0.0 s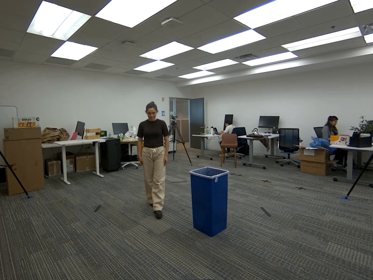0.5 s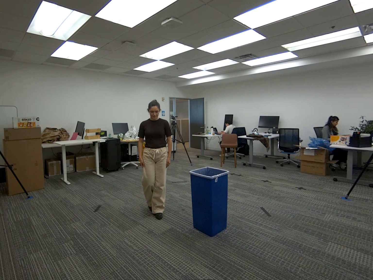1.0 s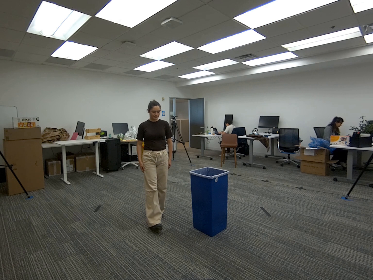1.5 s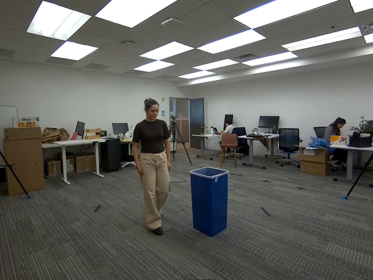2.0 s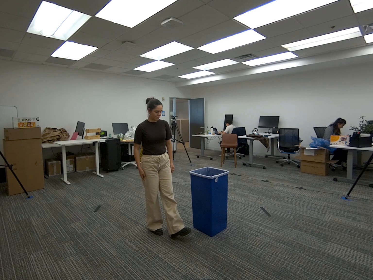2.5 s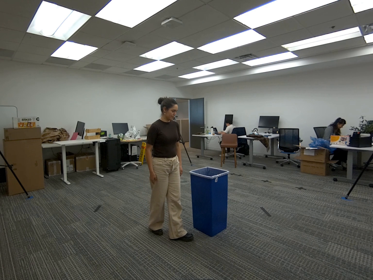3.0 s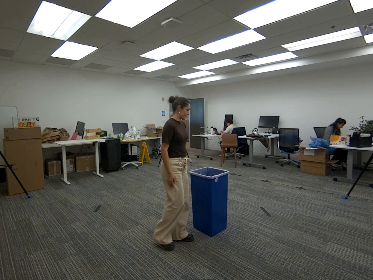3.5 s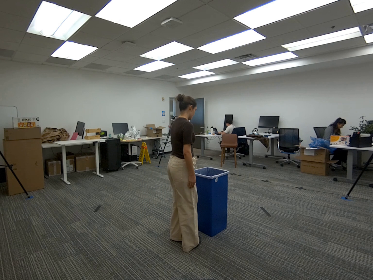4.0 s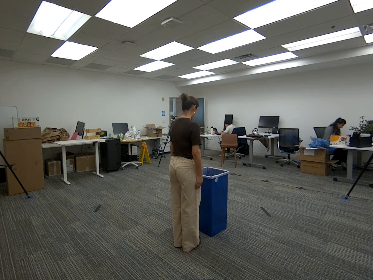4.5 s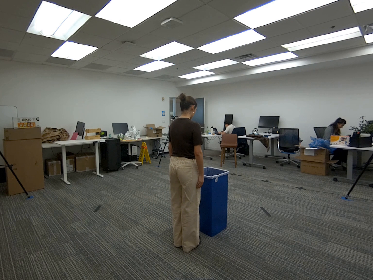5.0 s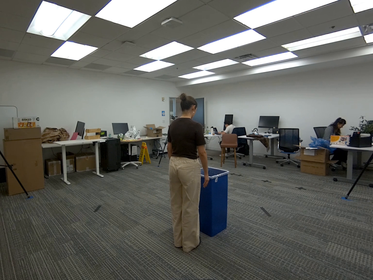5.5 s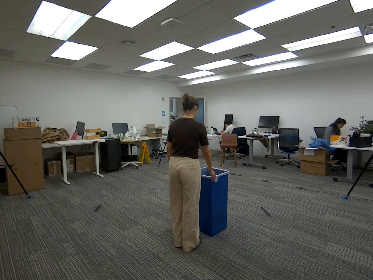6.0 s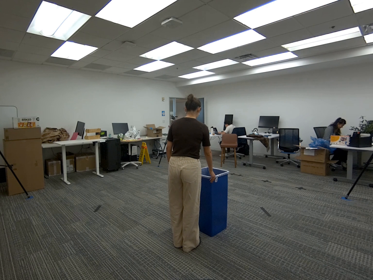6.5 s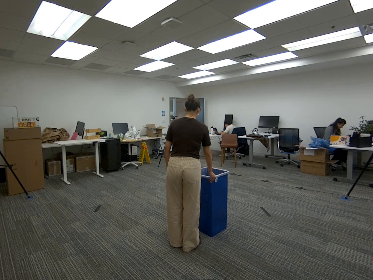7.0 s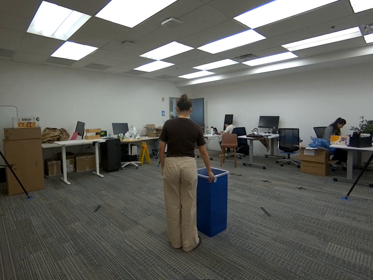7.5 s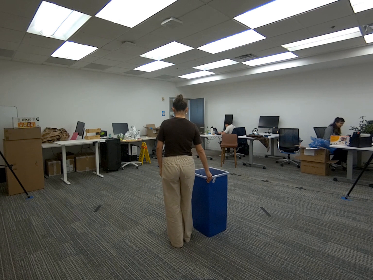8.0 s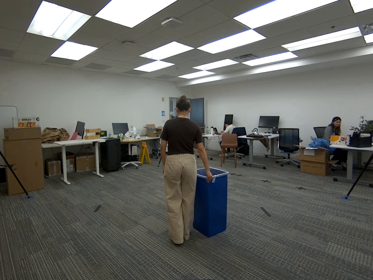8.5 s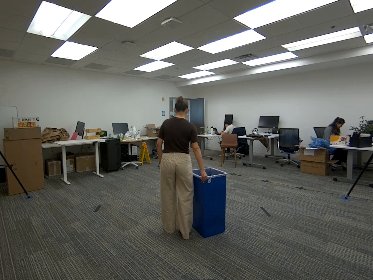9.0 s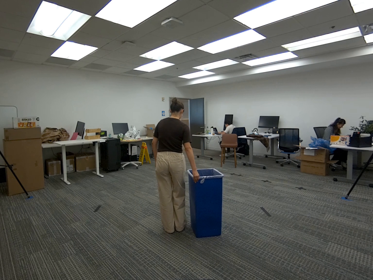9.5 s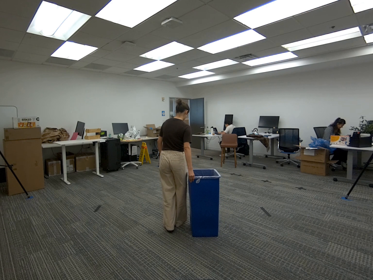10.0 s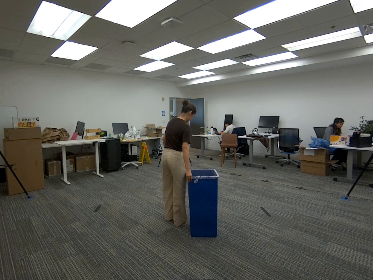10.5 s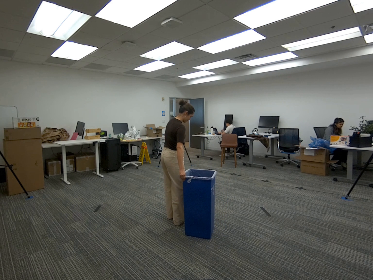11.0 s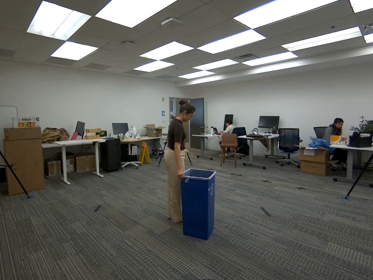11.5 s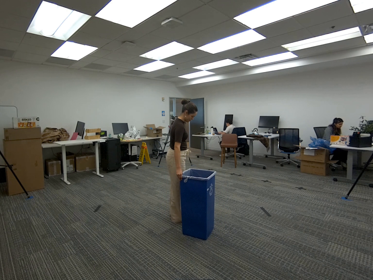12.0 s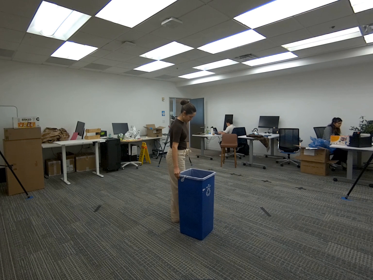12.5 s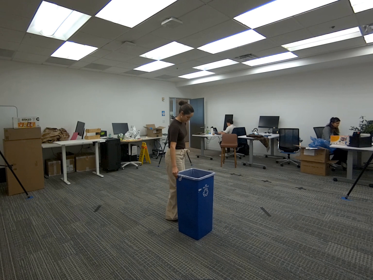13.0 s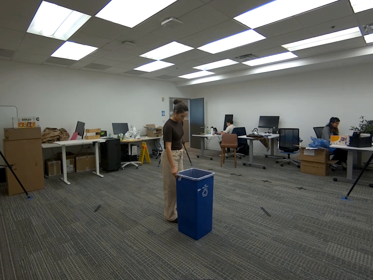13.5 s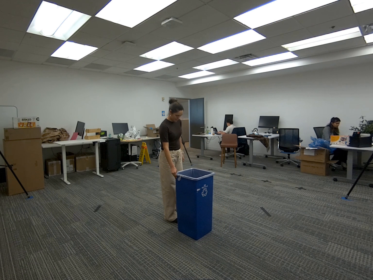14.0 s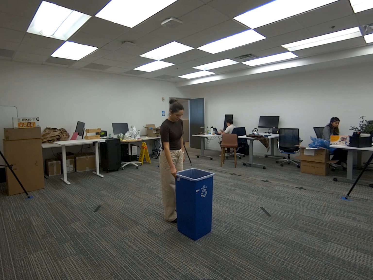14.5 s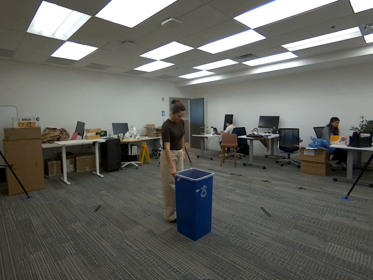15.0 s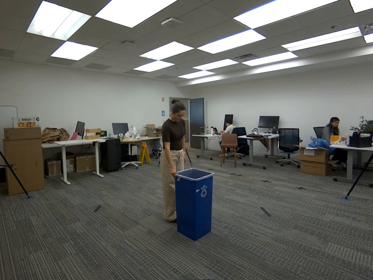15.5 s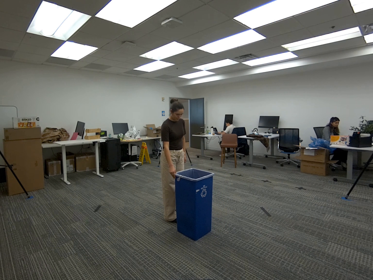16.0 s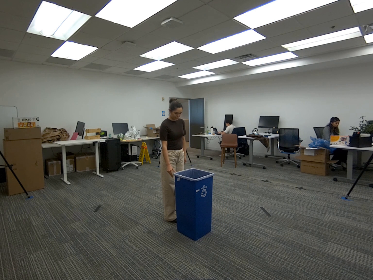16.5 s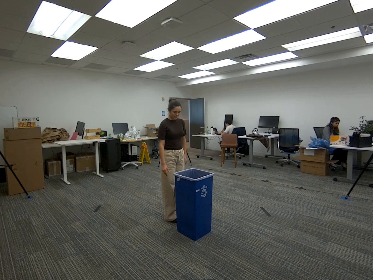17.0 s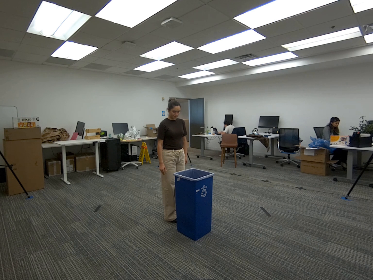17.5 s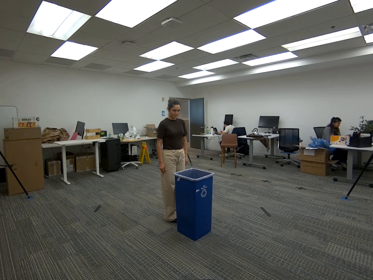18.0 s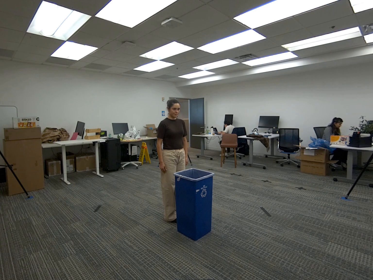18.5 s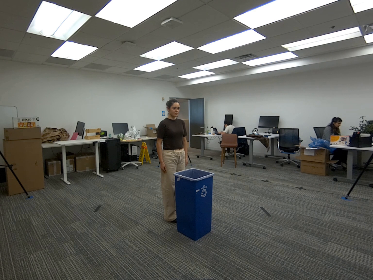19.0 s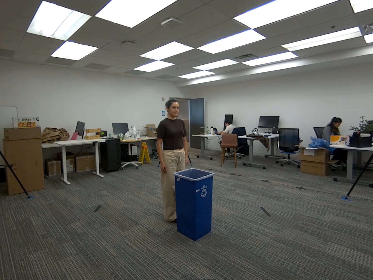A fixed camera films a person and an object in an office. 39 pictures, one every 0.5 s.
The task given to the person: Walknover to the blue trash can and rotate the blue trash can 90°.
